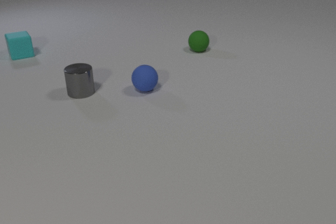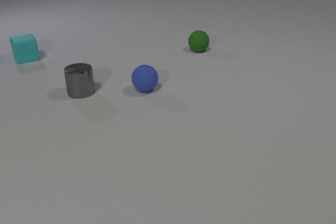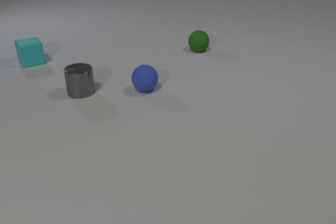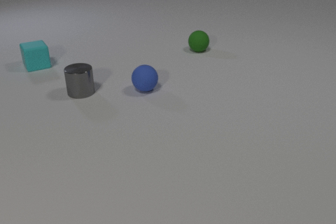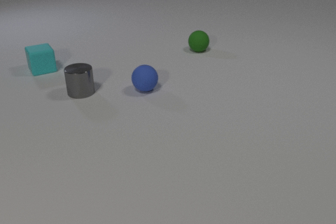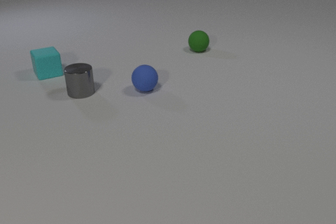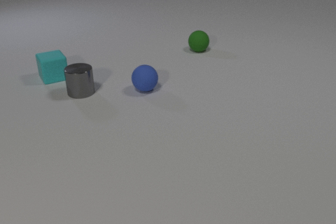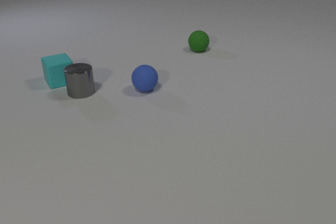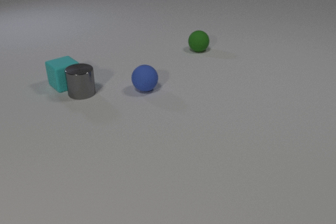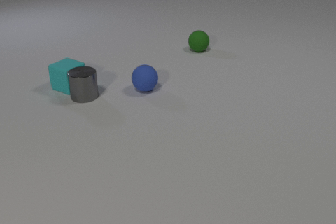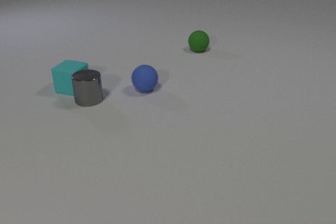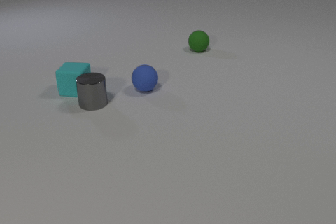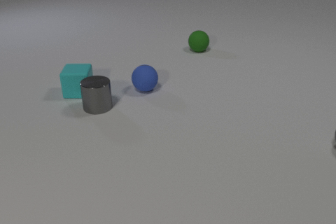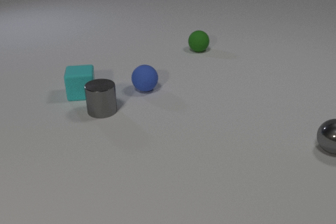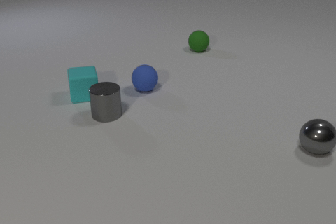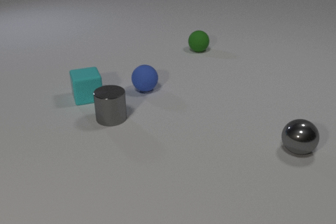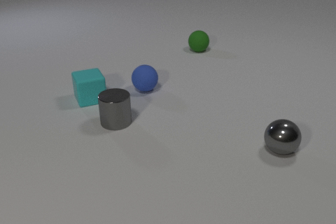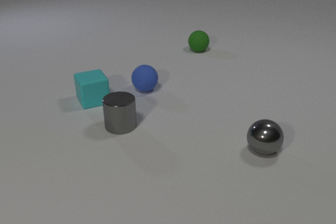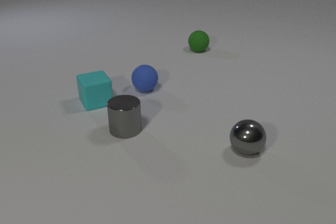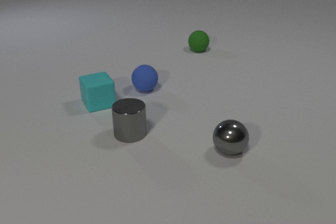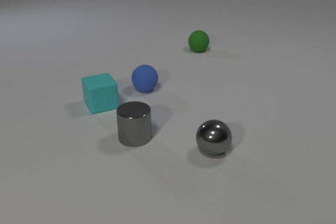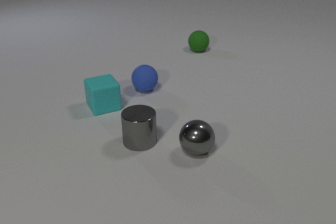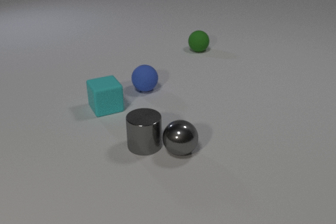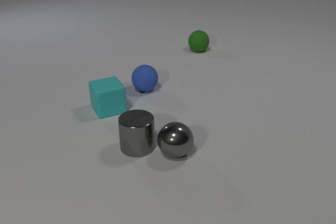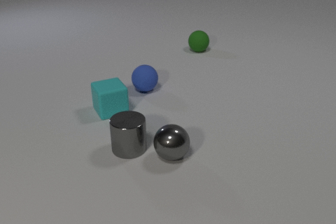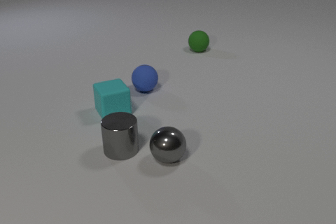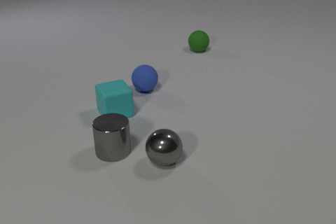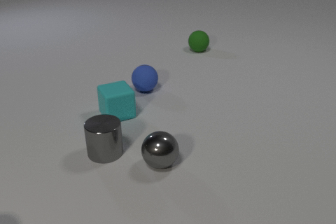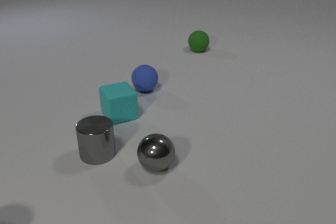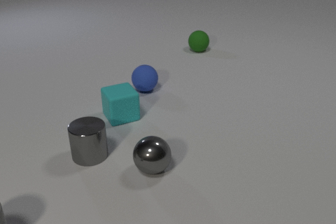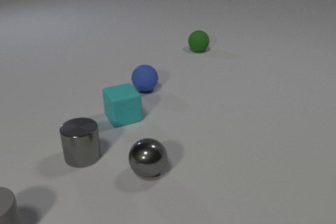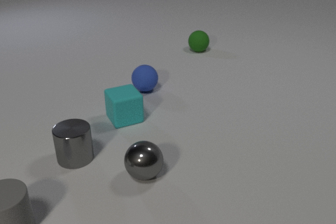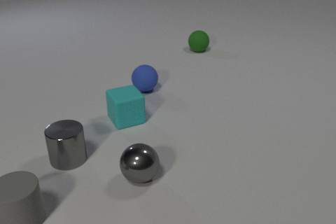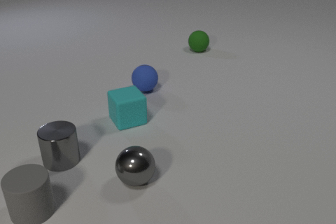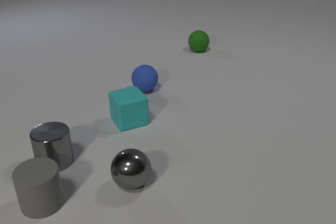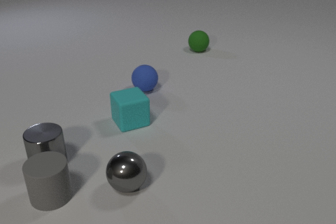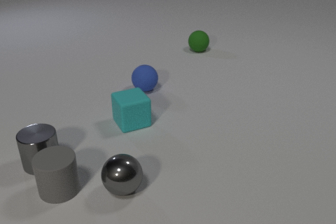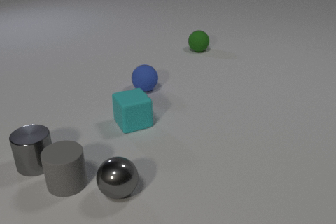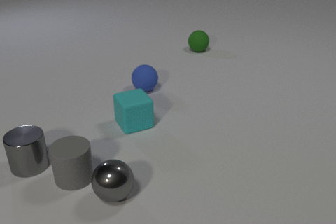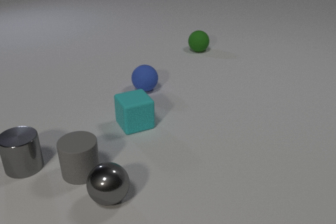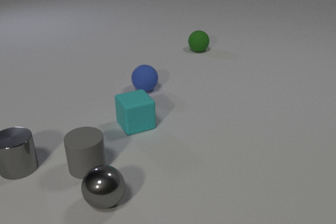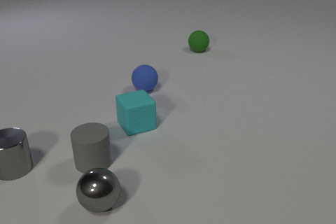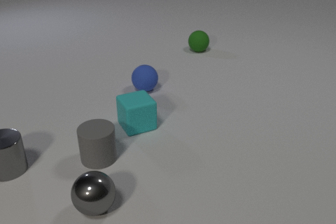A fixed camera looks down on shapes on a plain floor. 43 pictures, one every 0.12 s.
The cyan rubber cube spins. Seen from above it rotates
counterclockwise.
The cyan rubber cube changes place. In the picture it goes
toward the camera.
0.00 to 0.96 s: The cyan rubber cube slides toward the camera and to the right. The cyan rubber cube and the gray metal cylinder collide.
0.96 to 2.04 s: The cyan rubber cube slides toward the camera and to the right, spins counterclockwise seen from above by about 75 degrees, its near face sliding to the right. The gray metal cylinder slides toward the camera and to the right. The gray metal sphere comes in at the right edge, rolls to the left and toward the camera.
2.04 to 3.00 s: The cyan rubber cube slides toward the camera and to the right. The gray metal cylinder slides toward the camera. The gray metal sphere rolls to the left. The gray metal cylinder and the gray metal sphere collide.
3.00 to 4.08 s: The cyan rubber cube slides toward the camera and to the right. The gray metal cylinder slides to the left. The gray rubber cylinder comes in at the left edge, slides to the right and away from the camera. The gray metal sphere rolls toward the camera and to the left.
4.08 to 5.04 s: The cyan rubber cube slides toward the camera and to the right. The gray metal cylinder slides to the left. The gray rubber cylinder slides to the right and away from the camera. The gray metal sphere rolls to the left and toward the camera.
How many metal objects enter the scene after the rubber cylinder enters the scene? 0.
What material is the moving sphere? metal.
How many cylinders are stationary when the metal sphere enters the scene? 0.
